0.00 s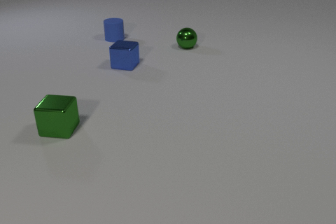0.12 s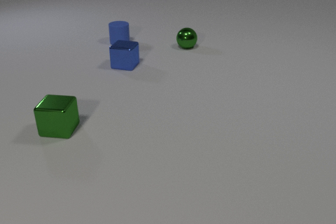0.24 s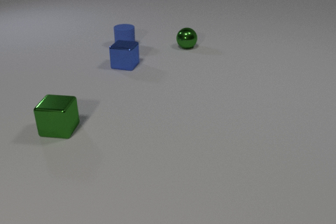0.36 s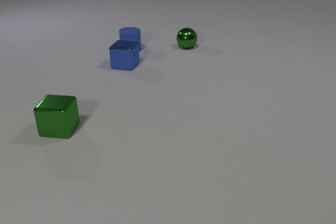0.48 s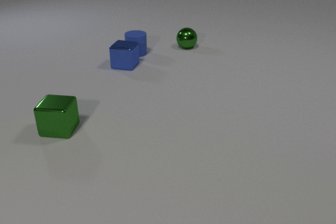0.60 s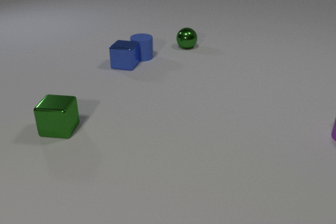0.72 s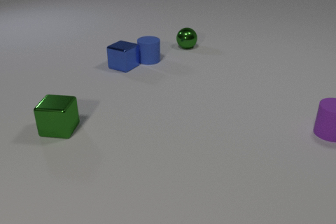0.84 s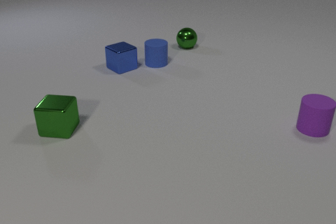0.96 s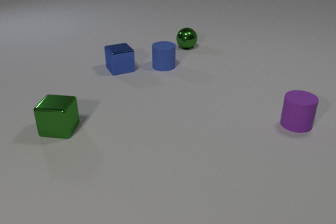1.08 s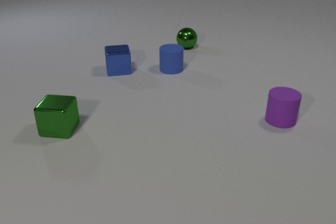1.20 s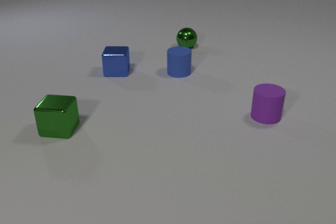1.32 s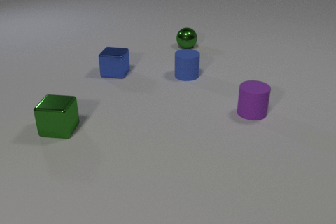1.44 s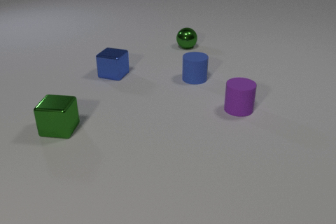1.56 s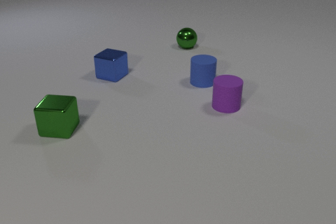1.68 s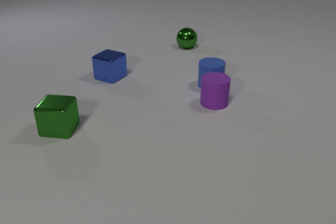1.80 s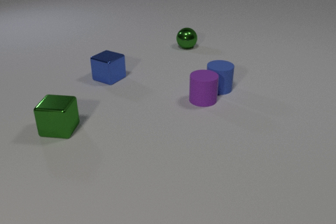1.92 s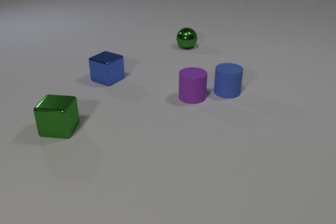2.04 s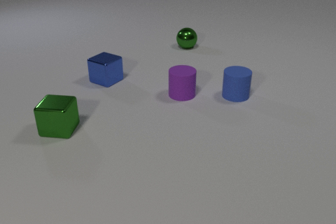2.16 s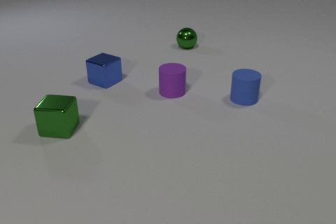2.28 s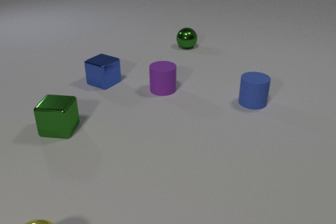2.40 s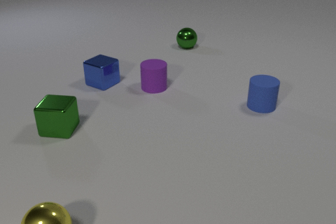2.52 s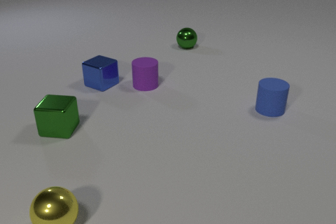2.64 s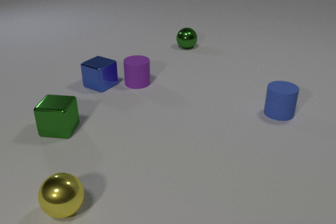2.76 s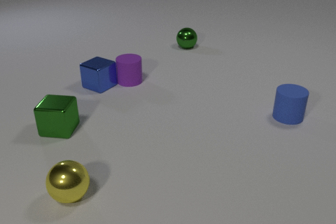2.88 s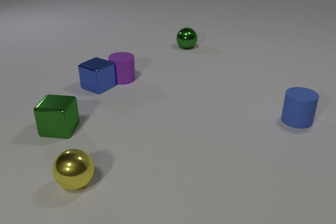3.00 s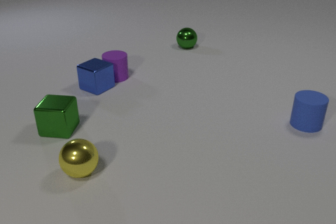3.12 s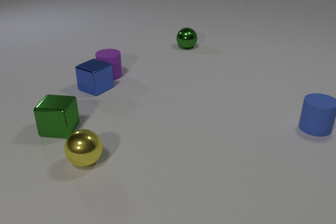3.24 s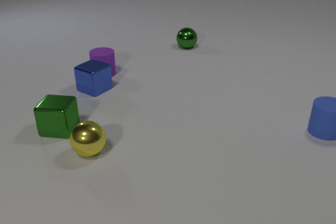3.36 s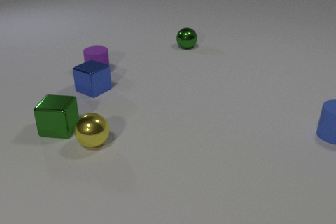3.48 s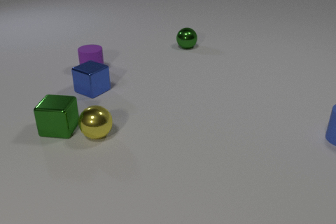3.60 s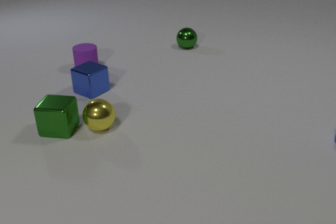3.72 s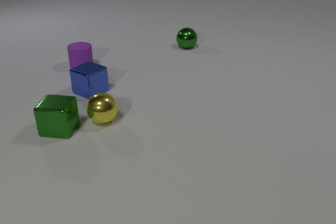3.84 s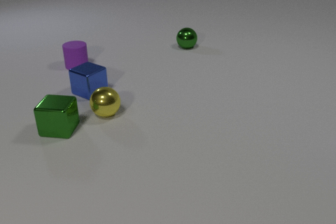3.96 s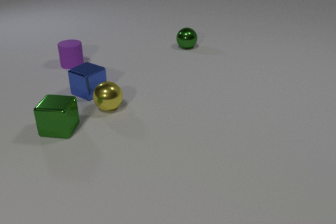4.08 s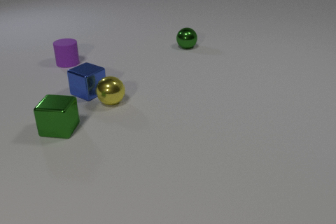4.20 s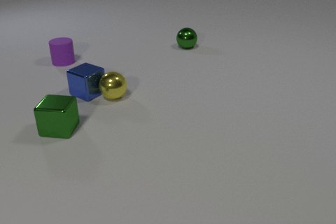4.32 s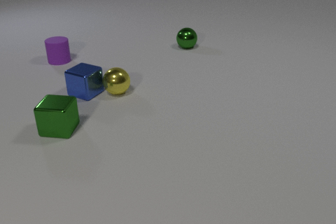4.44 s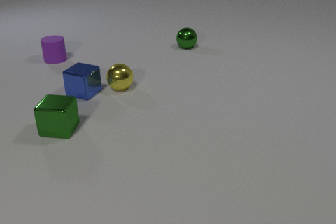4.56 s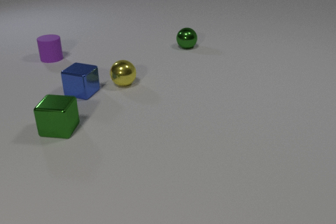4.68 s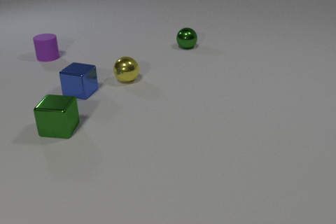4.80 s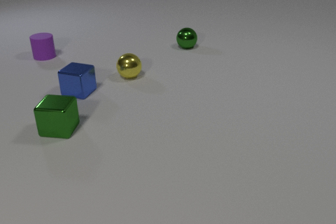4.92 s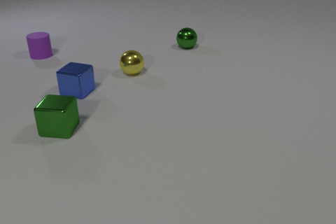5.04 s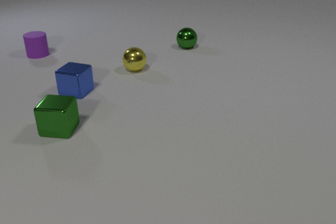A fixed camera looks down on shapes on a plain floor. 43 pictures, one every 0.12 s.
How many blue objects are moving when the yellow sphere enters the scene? 2.
What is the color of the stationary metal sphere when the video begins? green.
Are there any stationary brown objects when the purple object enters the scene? no.
0.00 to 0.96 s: The blue rubber cylinder slides toward the camera and to the right. The purple rubber cylinder comes in at the right edge, slides to the left. The blue metal cube slides toward the camera and to the left, spins clockwise seen from above by about 45 degrees, its near face sliding to the left. The blue rubber cylinder and the blue metal cube collide.
0.96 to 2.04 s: The blue rubber cylinder slides to the right and toward the camera. The purple rubber cylinder slides to the left. The blue metal cube slides toward the camera and to the left, spins so that its near face slides to the left, clockwise seen from above.
2.04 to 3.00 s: The blue rubber cylinder slides to the right and toward the camera. The purple rubber cylinder slides to the left and away from the camera. The yellow metal sphere comes in at the bottom edge, rolls away from the camera. The blue metal cube slides toward the camera and to the left. The purple rubber cylinder and the blue metal cube collide.
3.00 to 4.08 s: The blue rubber cylinder slides to the right and toward the camera, leaves at the right edge. The purple rubber cylinder slides to the left and away from the camera. The yellow metal sphere rolls away from the camera. The blue metal cube slides toward the camera and to the left.
4.08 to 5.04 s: The purple rubber cylinder slides away from the camera and to the left. The yellow metal sphere rolls away from the camera. The blue metal cube slides to the left. The yellow metal sphere and the blue metal cube collide.
